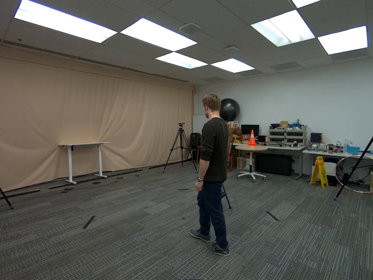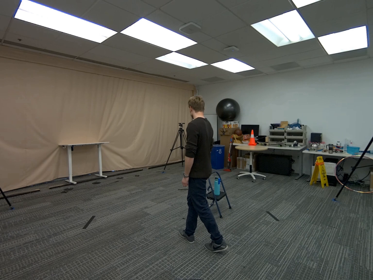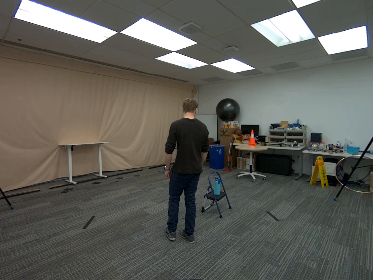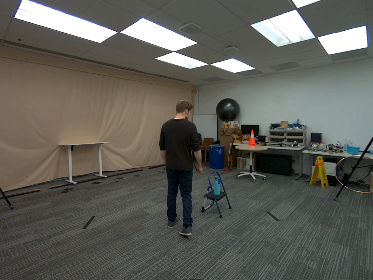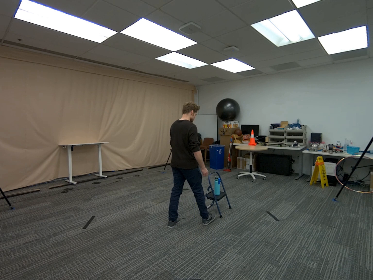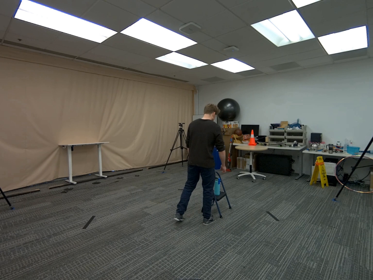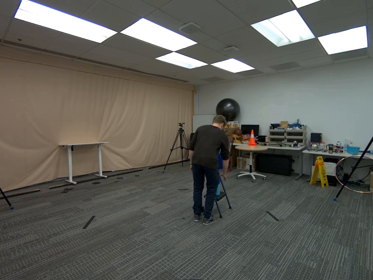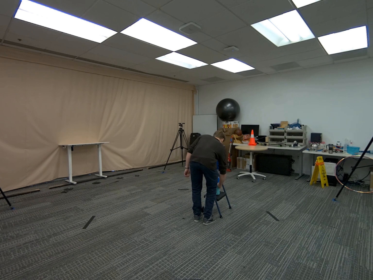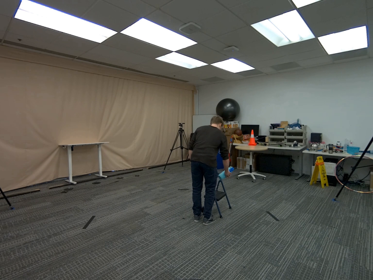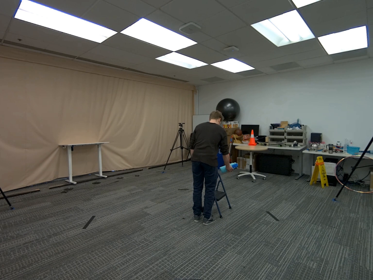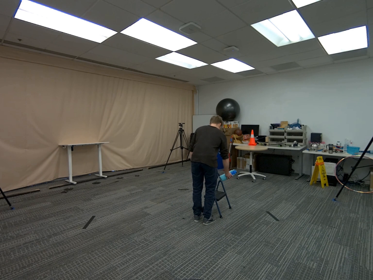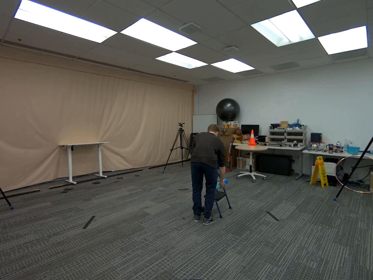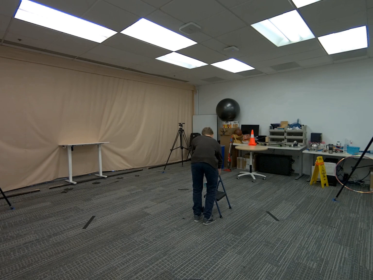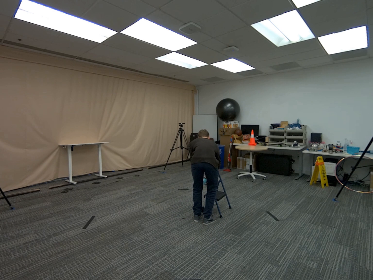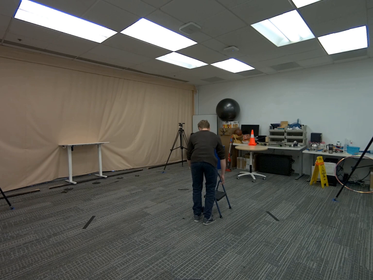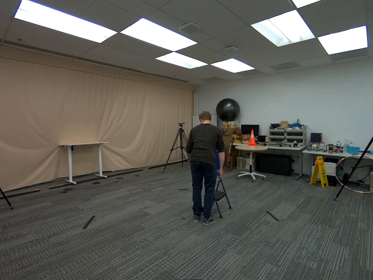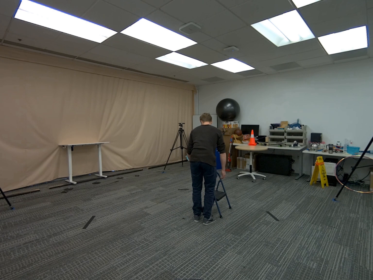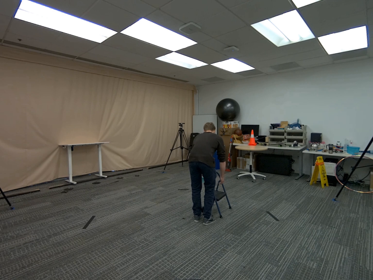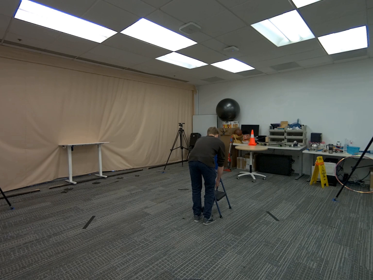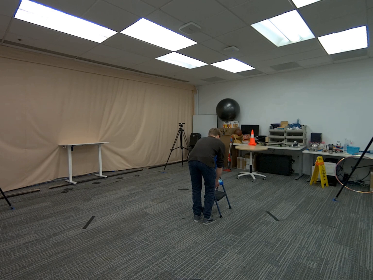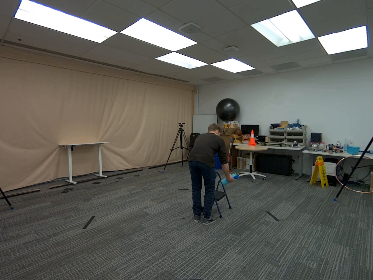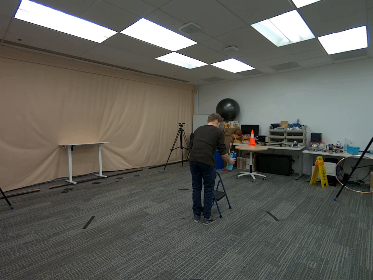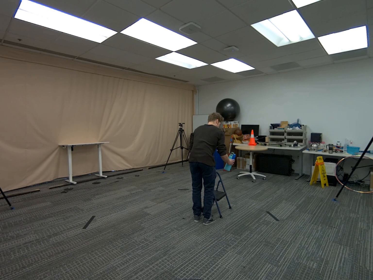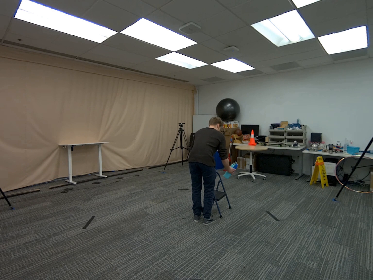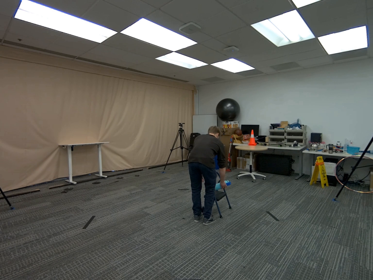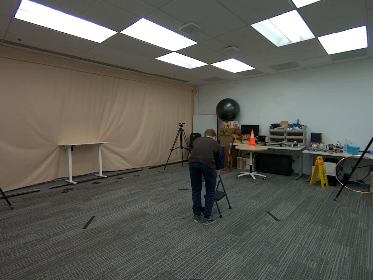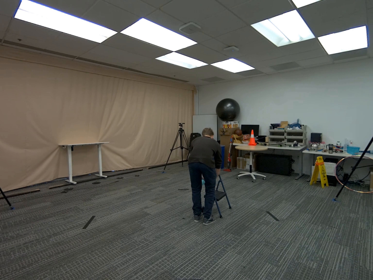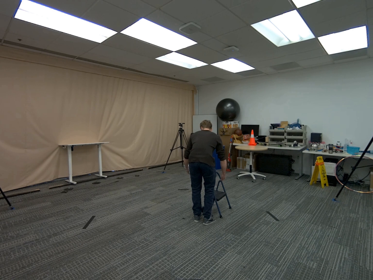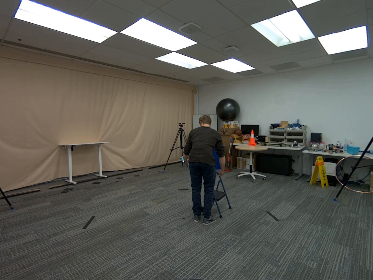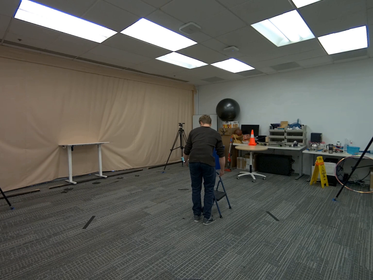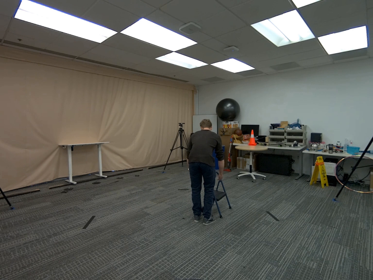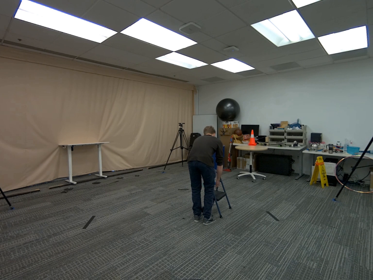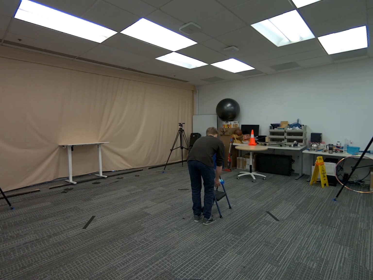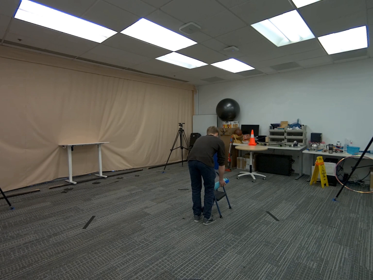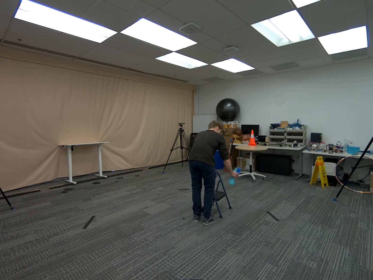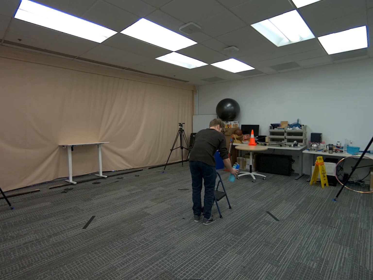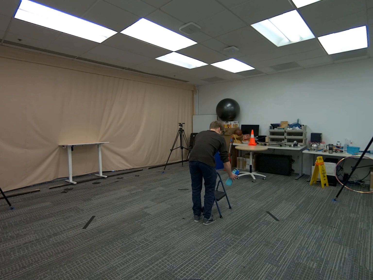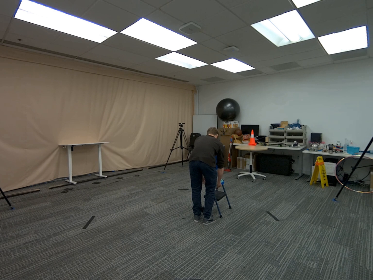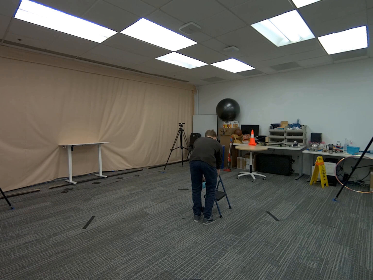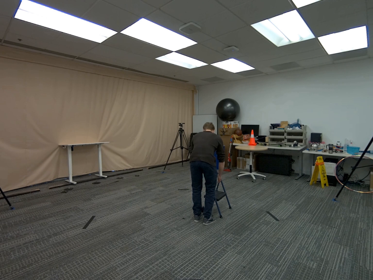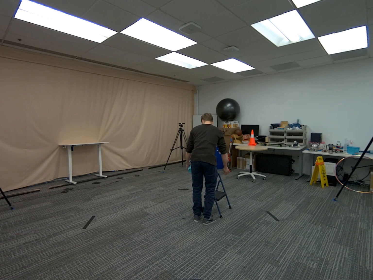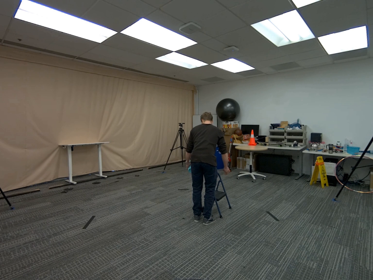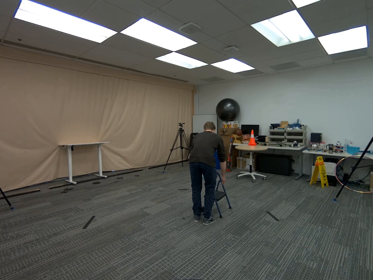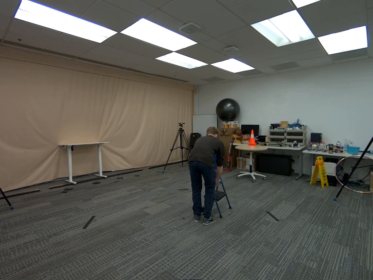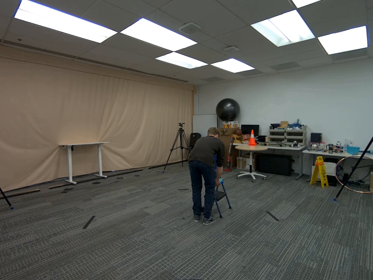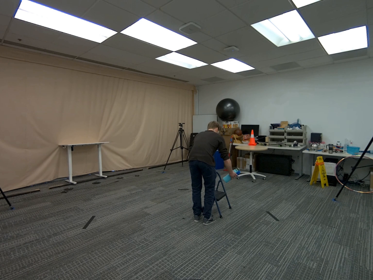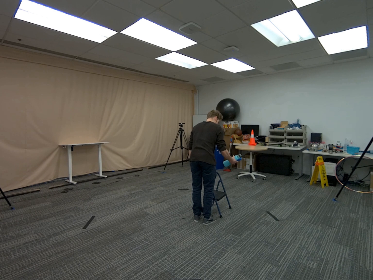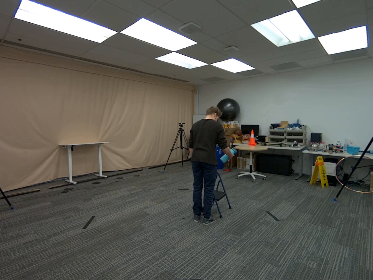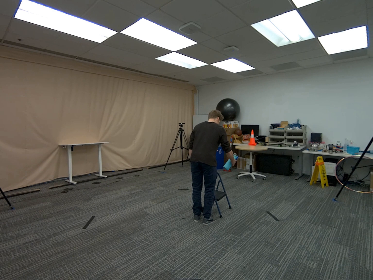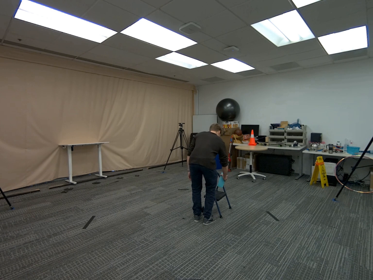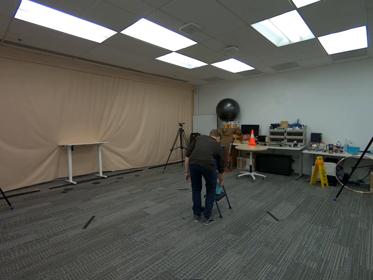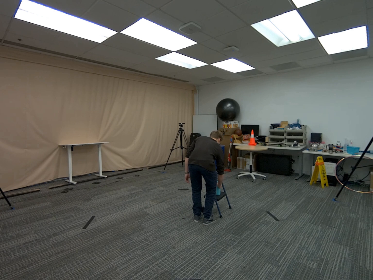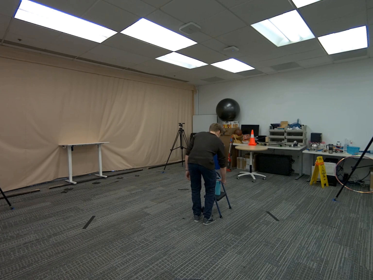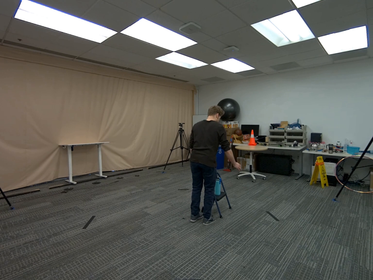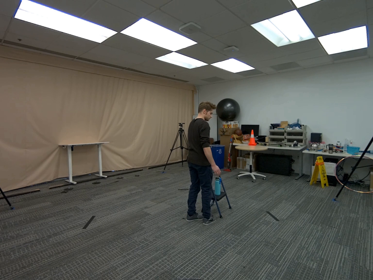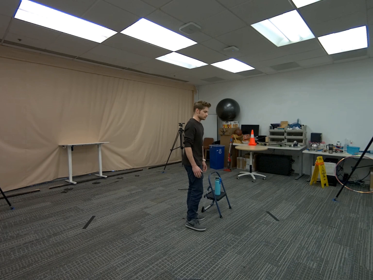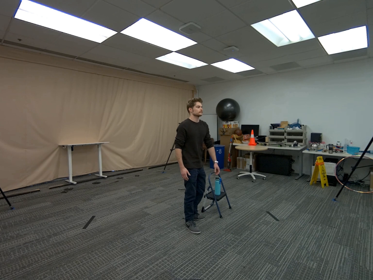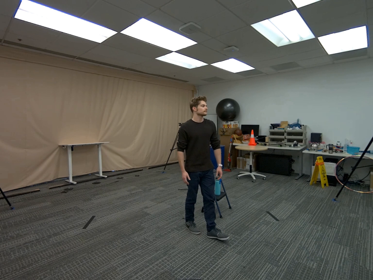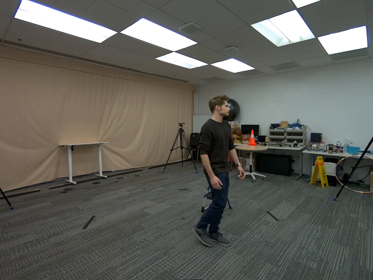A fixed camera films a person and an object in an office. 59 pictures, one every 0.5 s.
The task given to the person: Walk to the cyan water bottle on the step ladder. Pick it up with your right hand and pass it through the ladder to your left hand. Continue passing it back and forth a few times, then place the bottle back on the step ladder when finished.
